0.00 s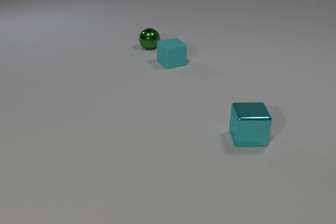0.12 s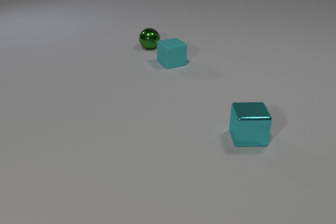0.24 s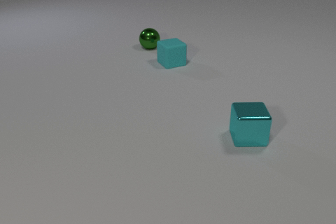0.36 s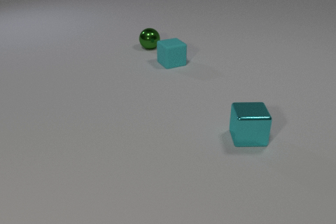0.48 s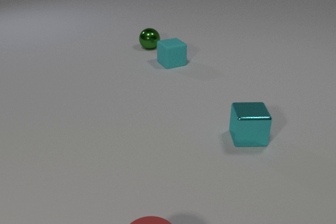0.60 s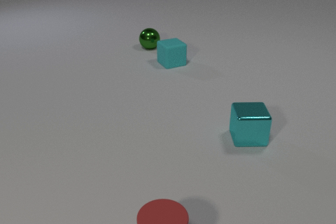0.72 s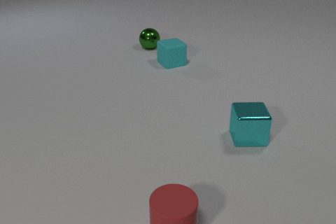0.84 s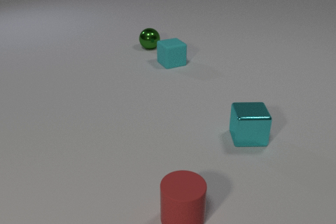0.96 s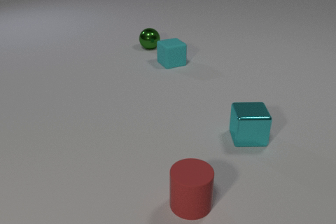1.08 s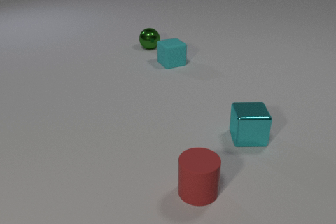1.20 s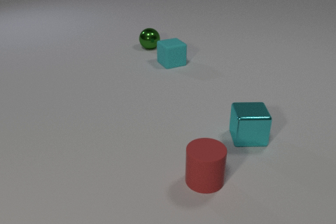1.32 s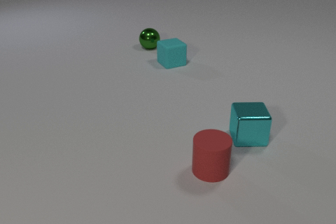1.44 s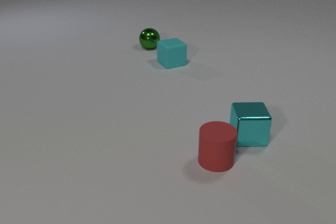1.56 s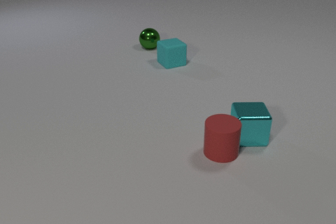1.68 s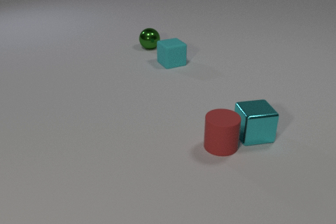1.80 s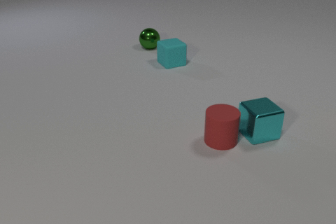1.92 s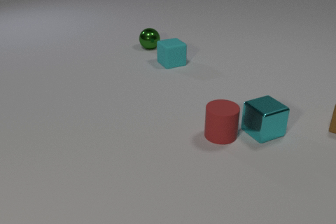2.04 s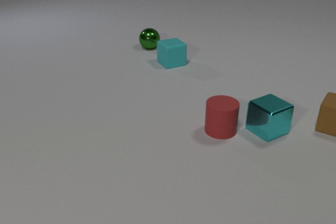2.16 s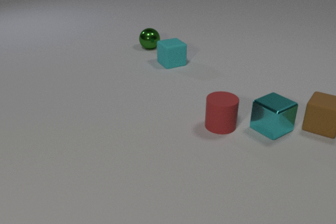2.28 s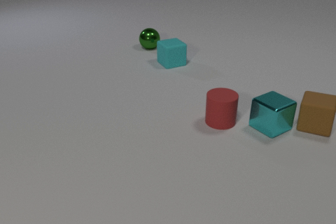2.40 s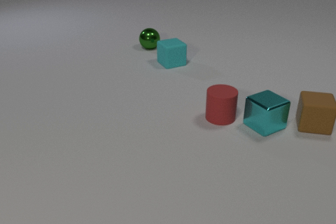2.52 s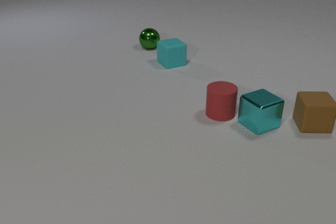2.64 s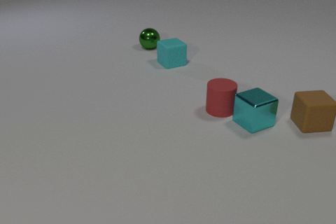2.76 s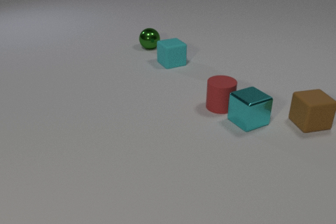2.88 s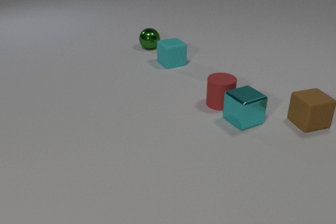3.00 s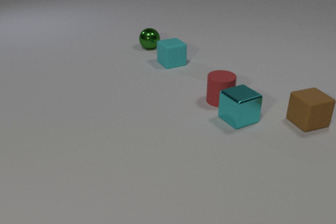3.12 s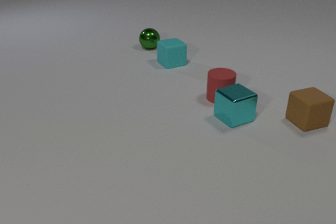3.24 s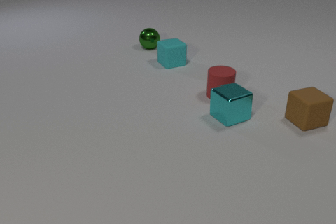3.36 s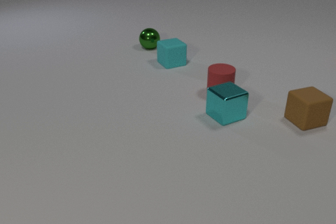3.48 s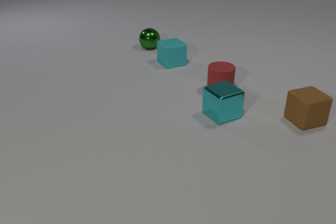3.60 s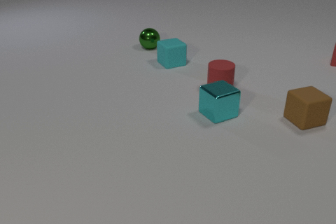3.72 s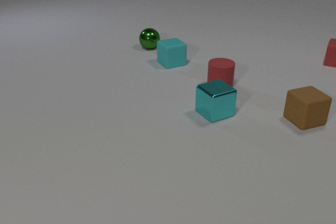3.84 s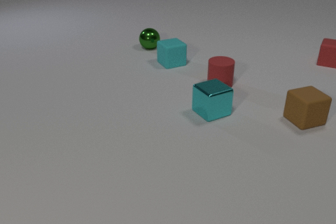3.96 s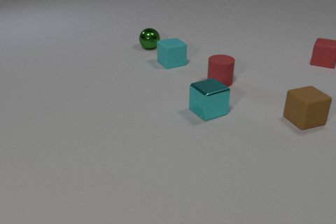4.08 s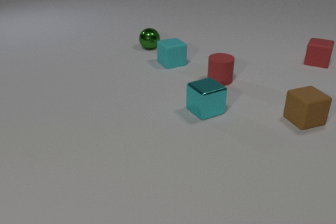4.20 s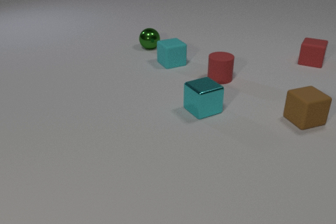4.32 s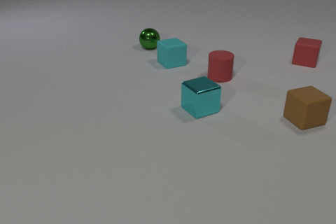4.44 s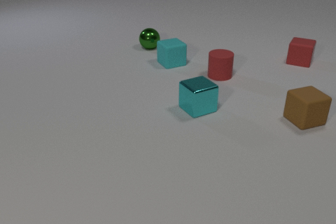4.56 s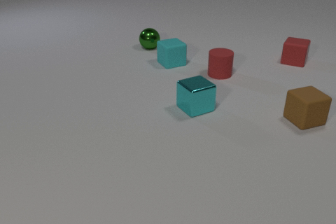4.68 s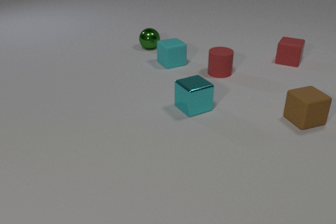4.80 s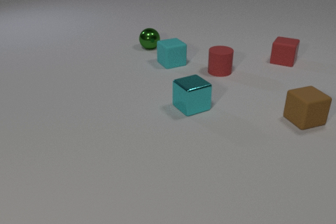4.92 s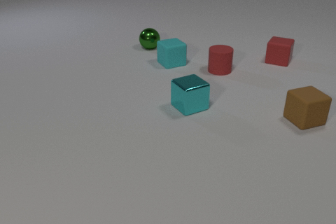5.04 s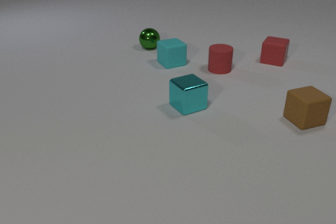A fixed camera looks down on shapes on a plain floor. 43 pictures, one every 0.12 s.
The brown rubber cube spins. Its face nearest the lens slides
to the right.
The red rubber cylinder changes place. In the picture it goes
away from the camera.
0.00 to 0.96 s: The red rubber cylinder comes in at the bottom edge, slides away from the camera and to the right.
0.96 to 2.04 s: The red rubber cylinder slides away from the camera. The cyan metal cube slides away from the camera and to the right, spins so that its near face slides to the right, counterclockwise seen from above. The brown rubber cube comes in at the right edge, slides to the left. The red rubber cylinder and the cyan metal cube collide.
2.04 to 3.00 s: The red rubber cylinder slides away from the camera. The cyan metal cube slides to the left and away from the camera. The brown rubber cube slides to the left, spins so that its near face slides to the right, counterclockwise seen from above. The cyan metal cube and the brown rubber cube collide.
3.00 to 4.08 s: The red rubber cylinder slides away from the camera. The cyan metal cube slides to the left. The red rubber cube comes in at the right edge, slides to the left.
4.08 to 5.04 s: The red rubber cylinder slides away from the camera. The cyan metal cube slides to the left and away from the camera. The red rubber cube slides to the left.
What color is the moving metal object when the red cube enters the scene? cyan.
How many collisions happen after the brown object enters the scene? 1.
Are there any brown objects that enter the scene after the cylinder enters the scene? yes.
